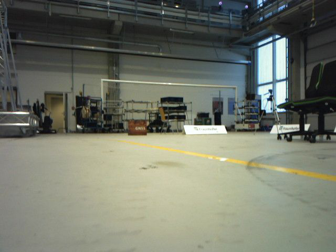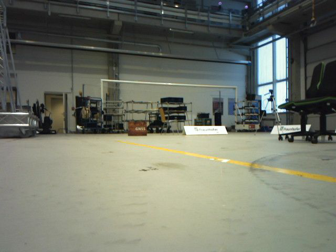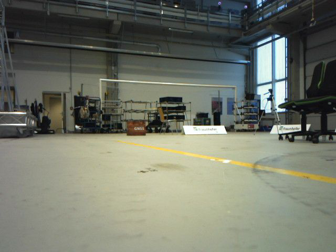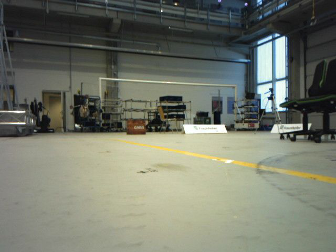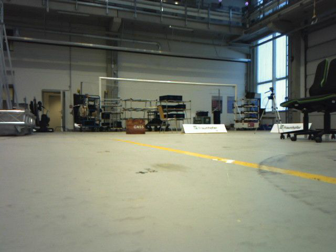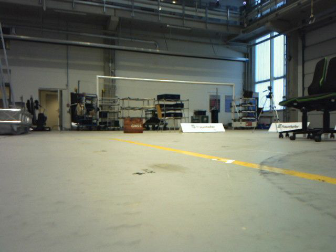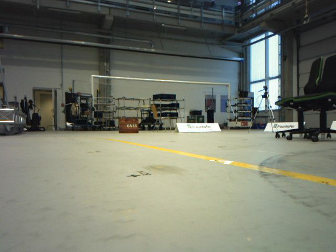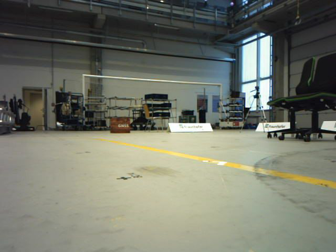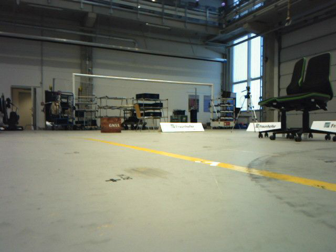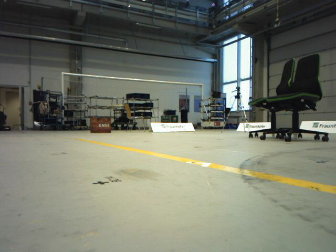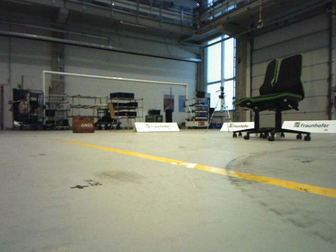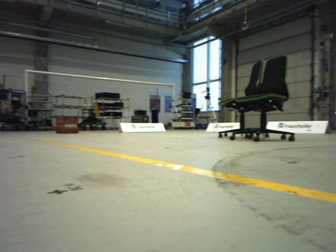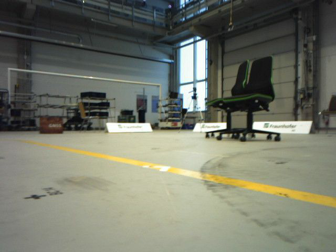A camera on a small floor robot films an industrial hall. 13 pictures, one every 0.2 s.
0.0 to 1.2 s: The camera travels forward, about 0.2 m, so what stands in front looms larger.
1.2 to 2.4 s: The camera swings to its right by about 15 degrees, and the scene slides to the left. It travels forward, about 0.2 m, so what stands in front looms larger.
The film runs forward here.
